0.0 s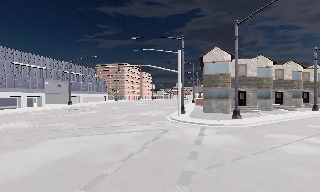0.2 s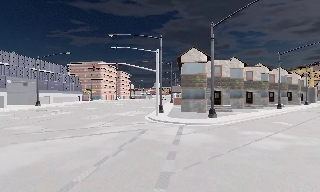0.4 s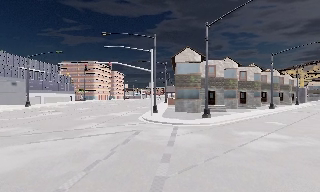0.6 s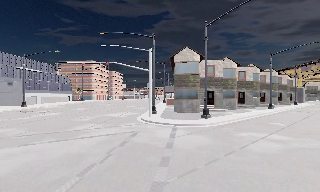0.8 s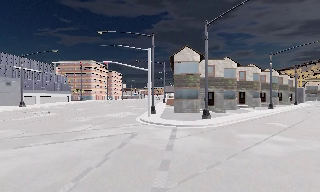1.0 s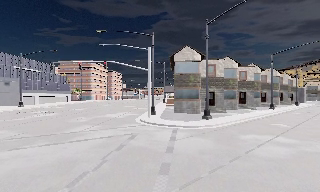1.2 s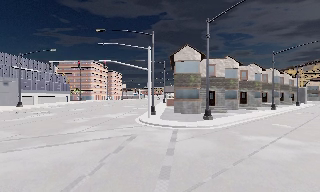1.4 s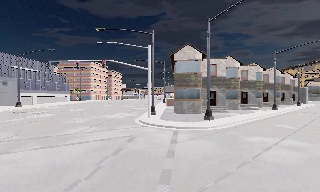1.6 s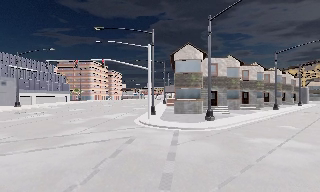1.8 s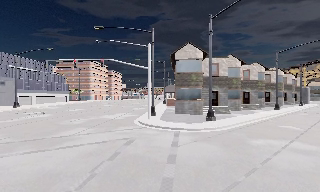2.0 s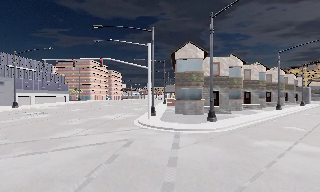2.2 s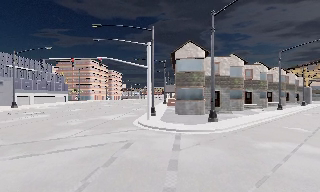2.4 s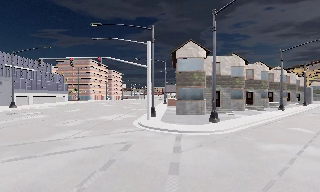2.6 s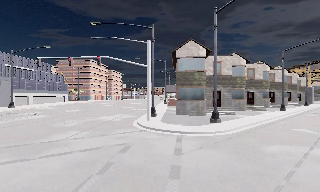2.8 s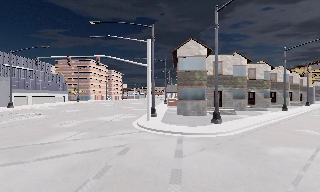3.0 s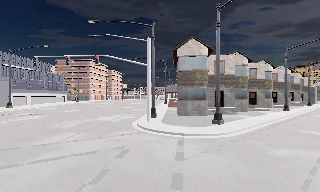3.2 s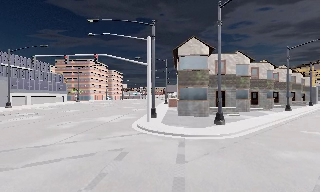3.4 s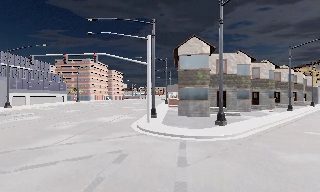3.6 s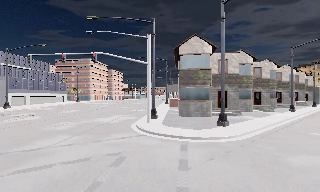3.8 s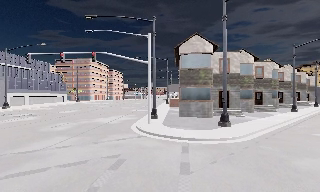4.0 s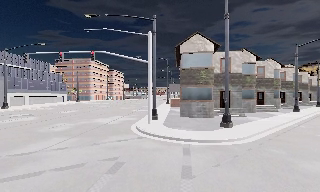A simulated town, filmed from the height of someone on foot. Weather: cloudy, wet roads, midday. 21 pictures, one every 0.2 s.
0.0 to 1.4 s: The camera swings to its right by about 10 degrees, and the scene slides to the left. It travels forward, about 2 m, so what stands in front looms larger.
1.4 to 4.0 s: The camera travels forward, about 3.5 m, so what stands in front looms larger.
The film runs forward here.
